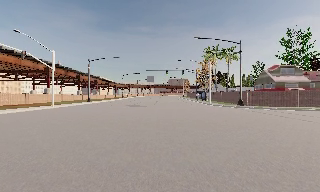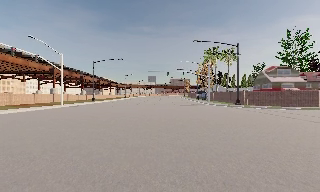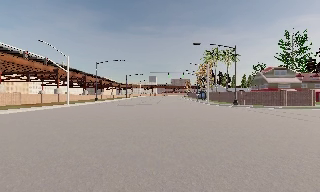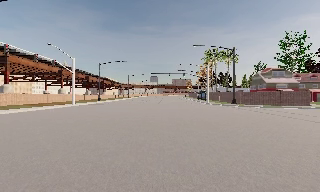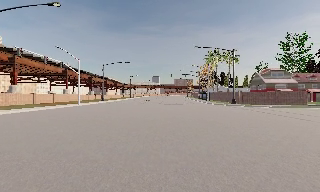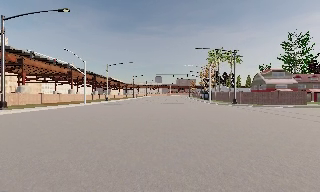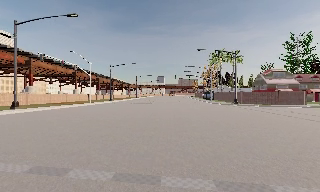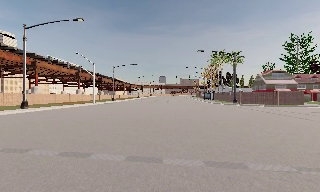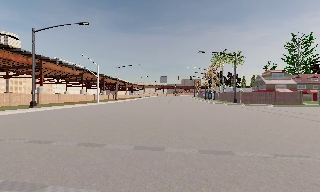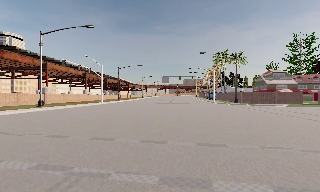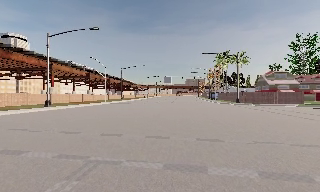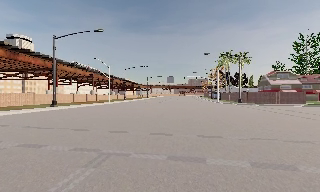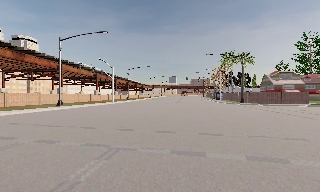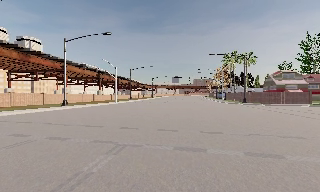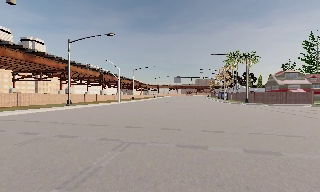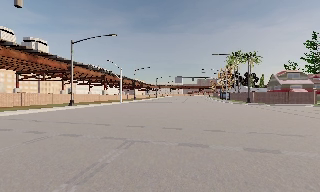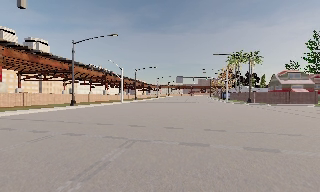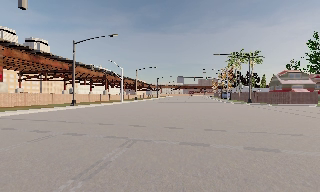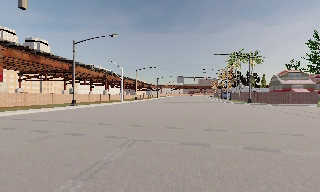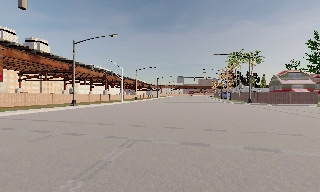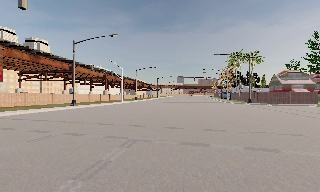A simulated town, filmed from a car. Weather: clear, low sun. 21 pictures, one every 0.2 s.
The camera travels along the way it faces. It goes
backward.
0.0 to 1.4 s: The camera travels backward, about 8 m, so what stands in front gets smaller.
1.4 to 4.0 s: The camera travels backward, about 4 m, so what stands in front gets smaller. It loses speed.
The film runs backward here.
